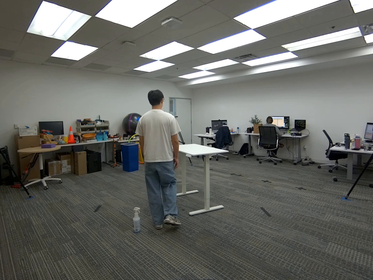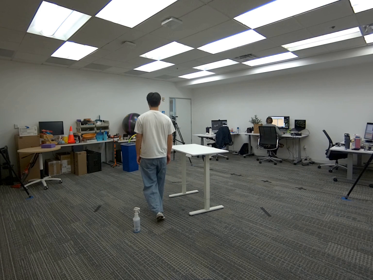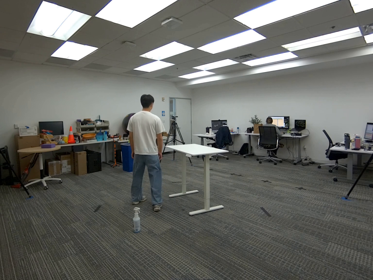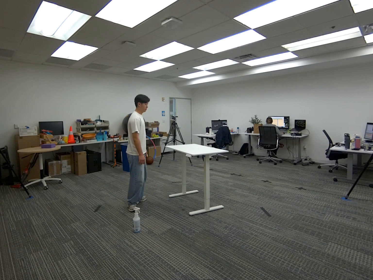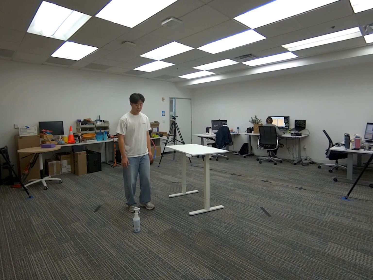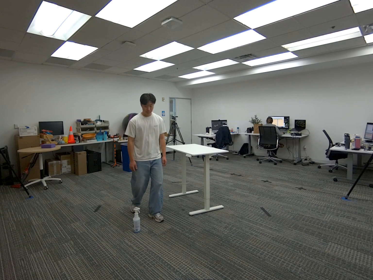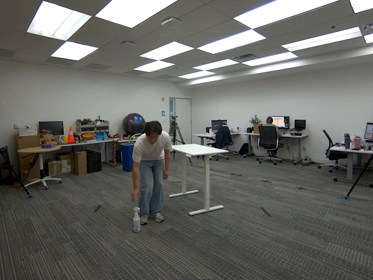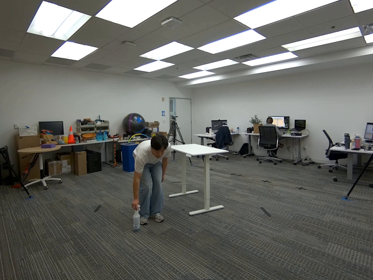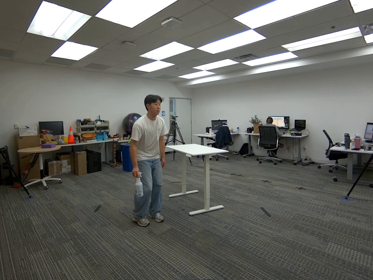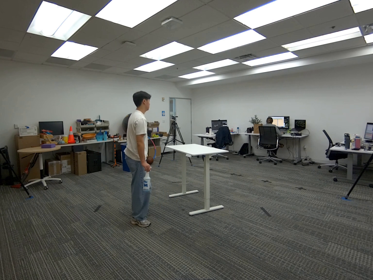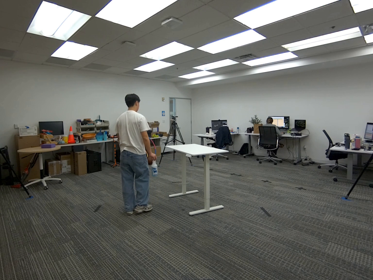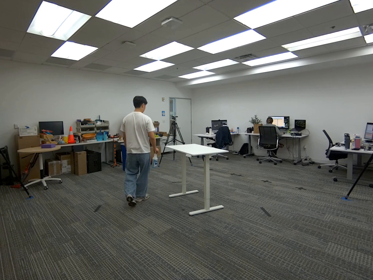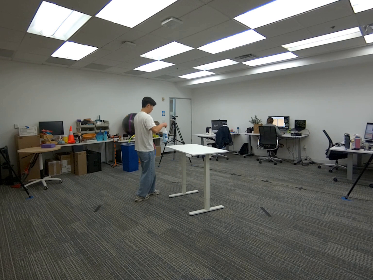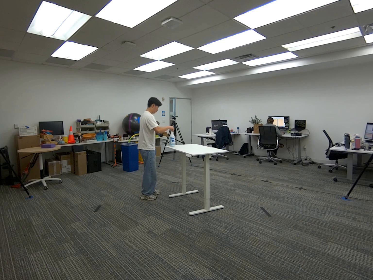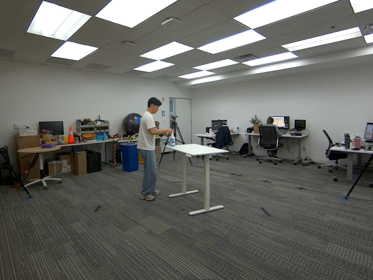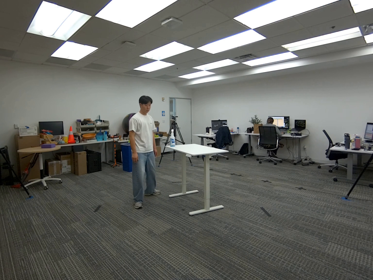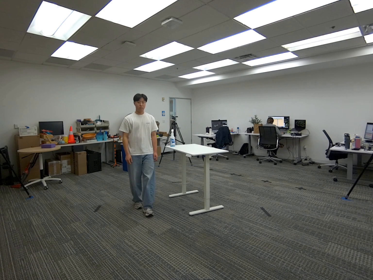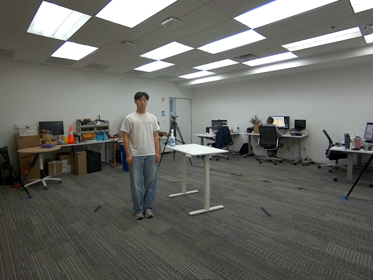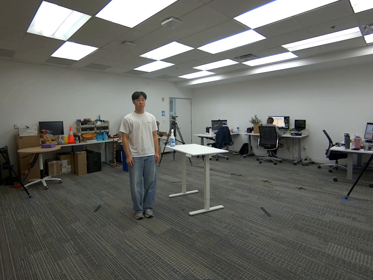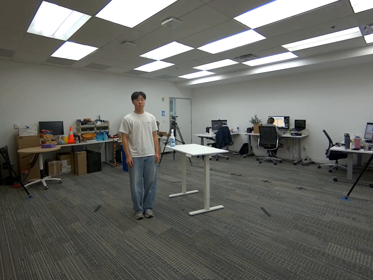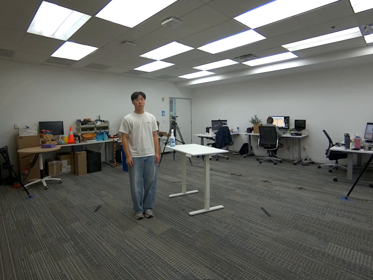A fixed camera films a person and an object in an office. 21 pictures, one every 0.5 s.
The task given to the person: Walk to the spray bottle on the ground, pick up the spray bottle with your right hand and place it on the white desk.
